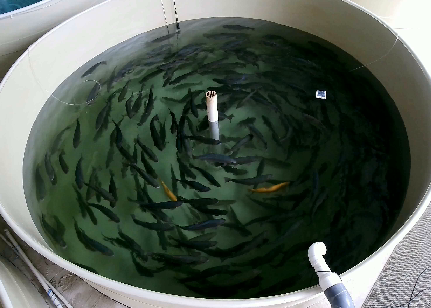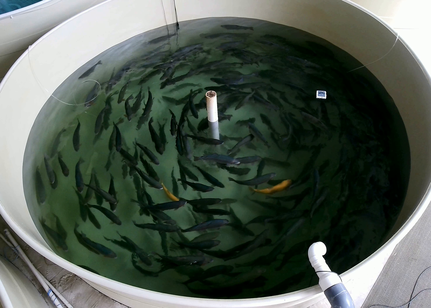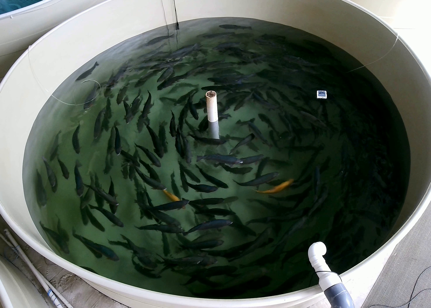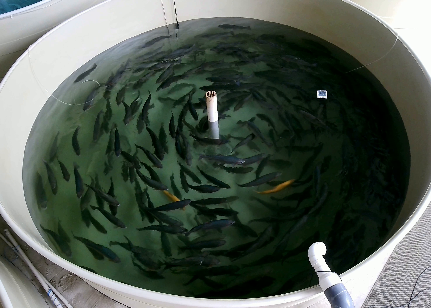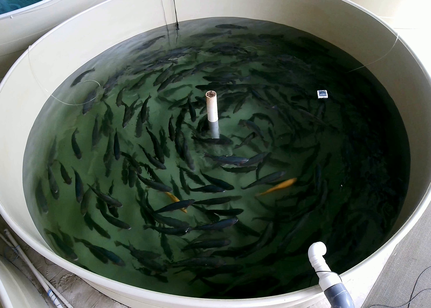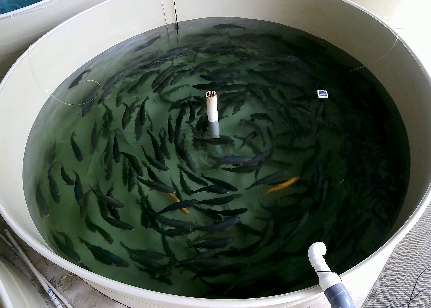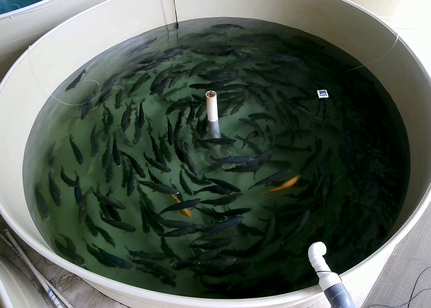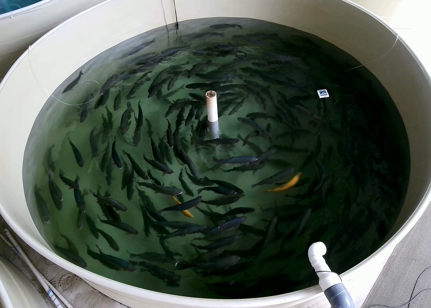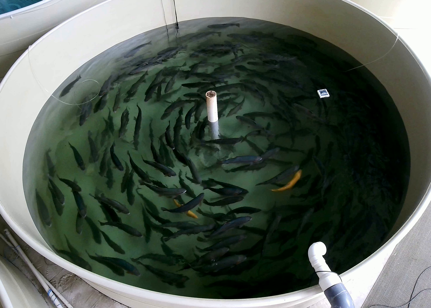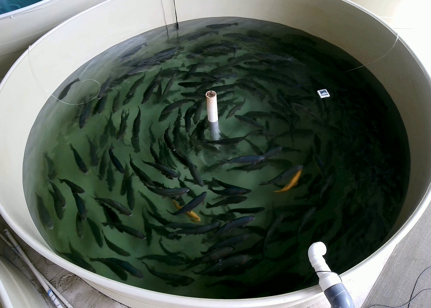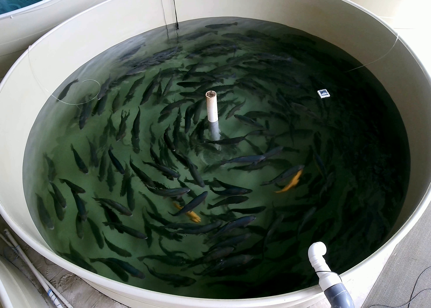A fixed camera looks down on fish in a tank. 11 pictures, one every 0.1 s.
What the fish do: Normal cruising.
